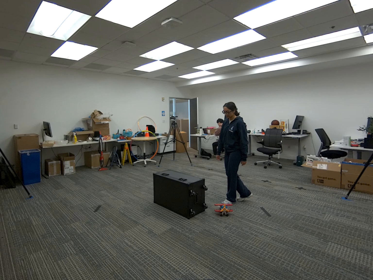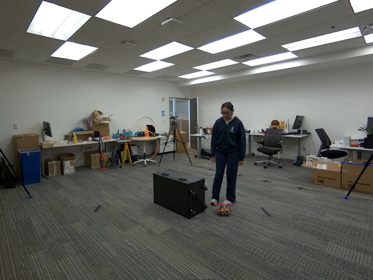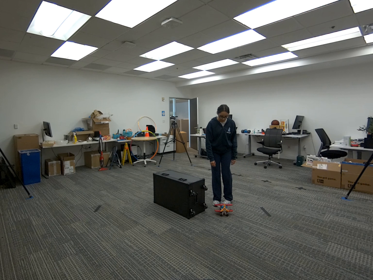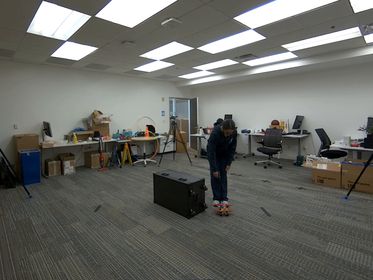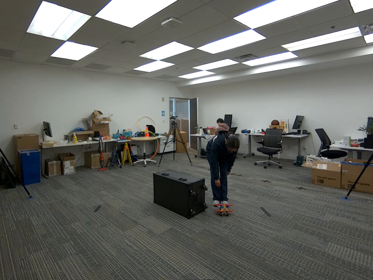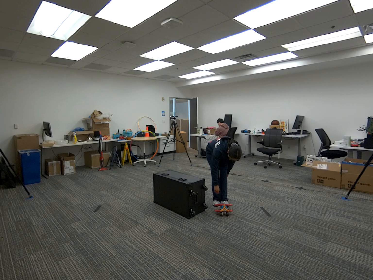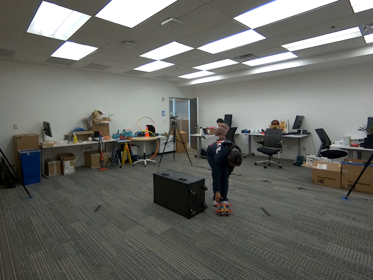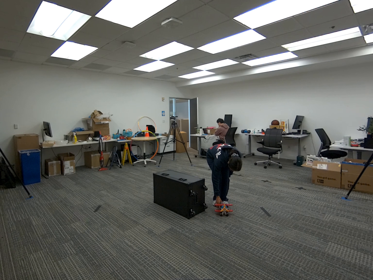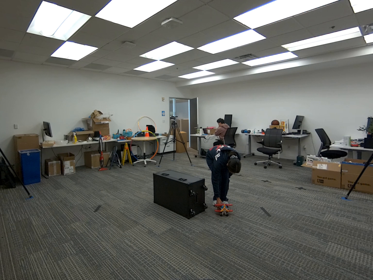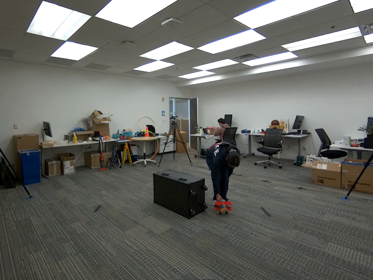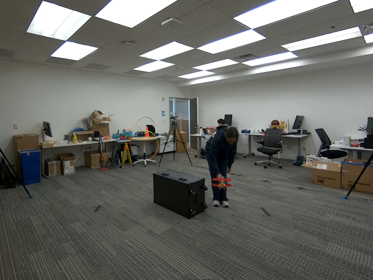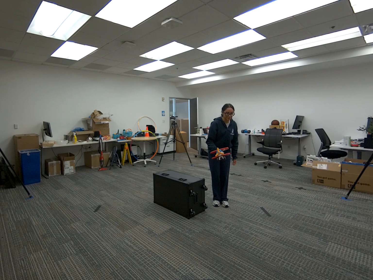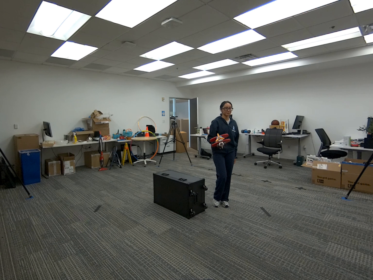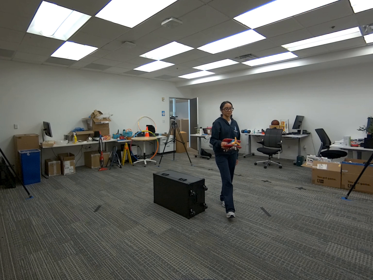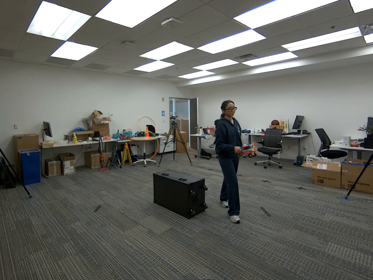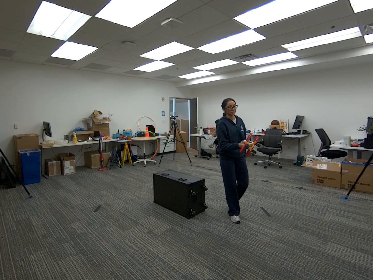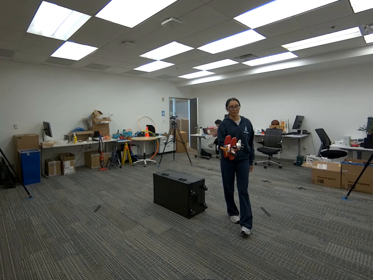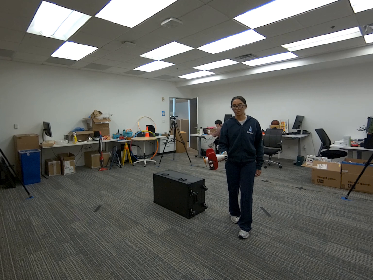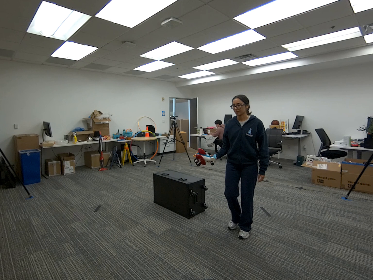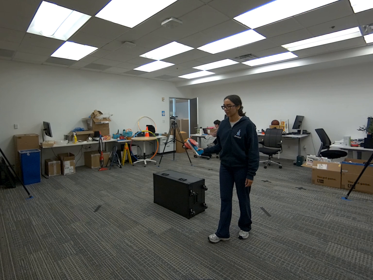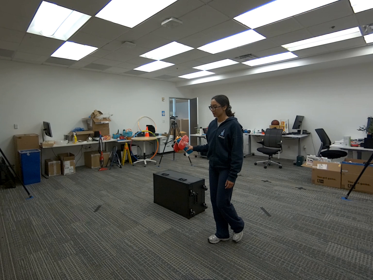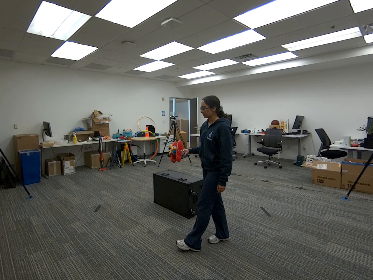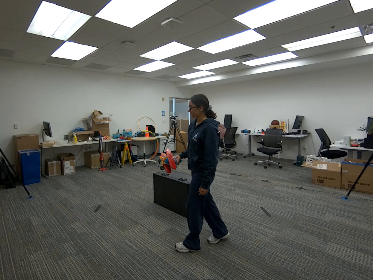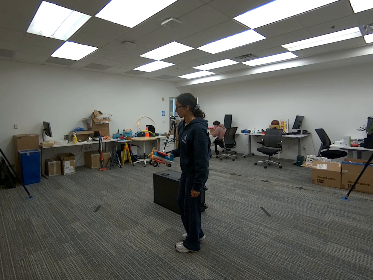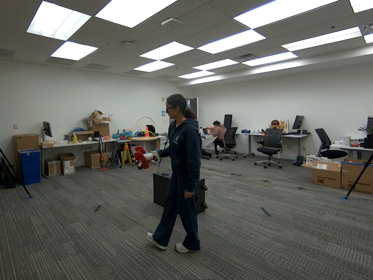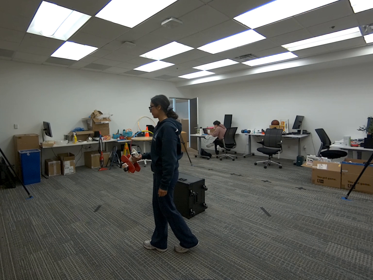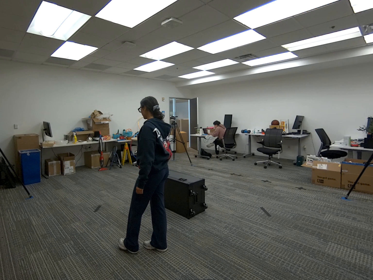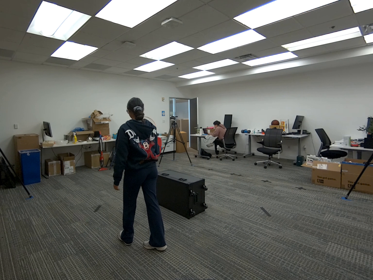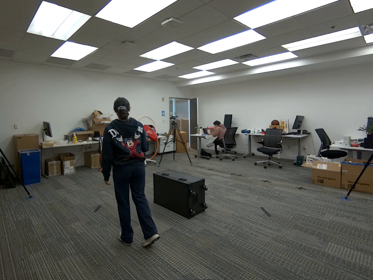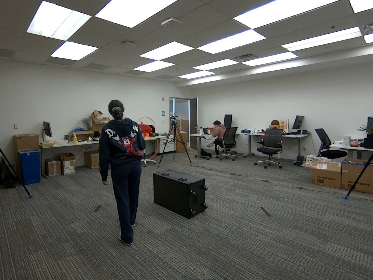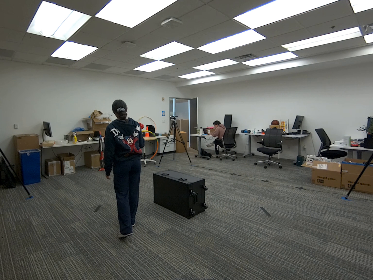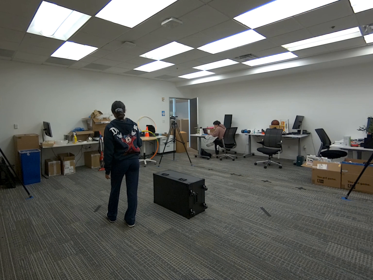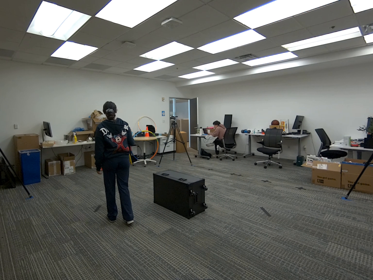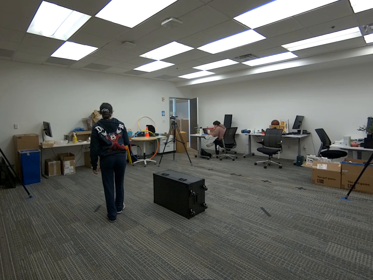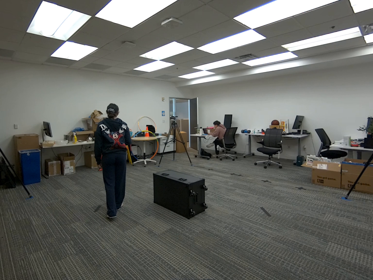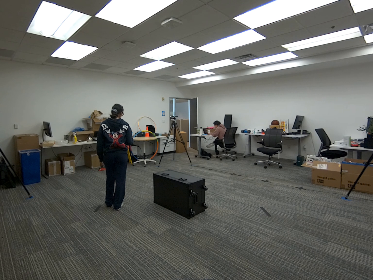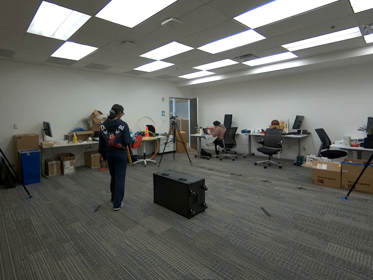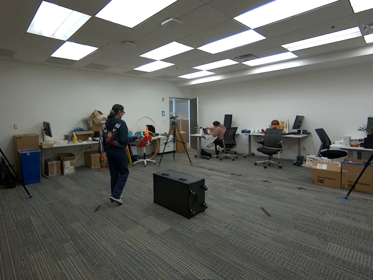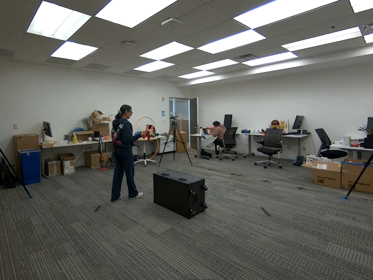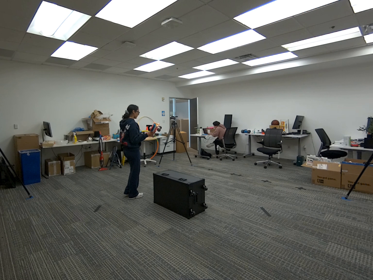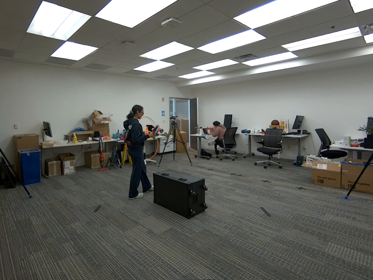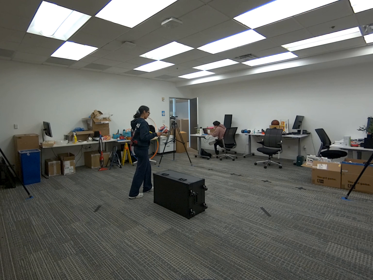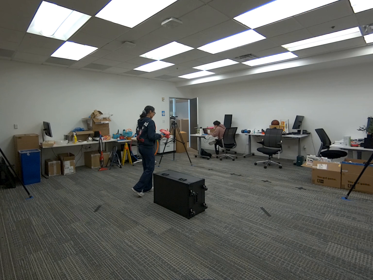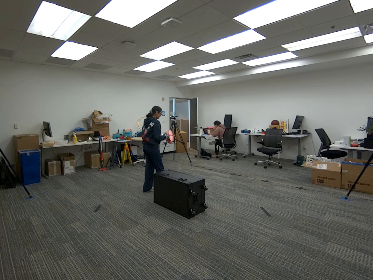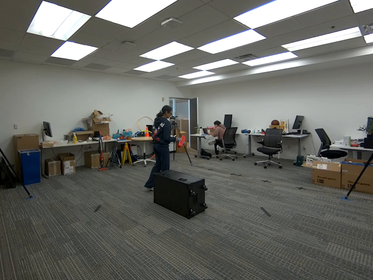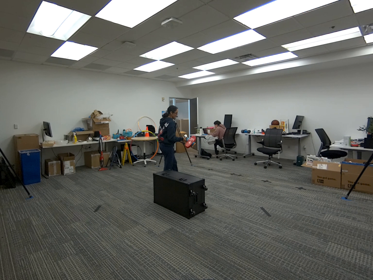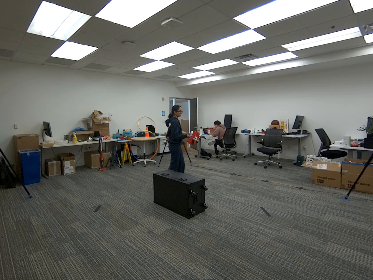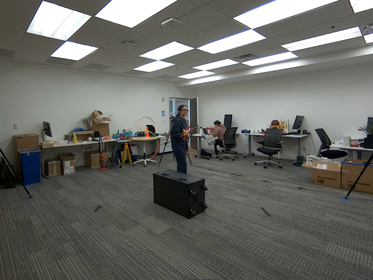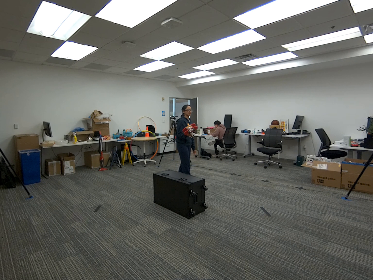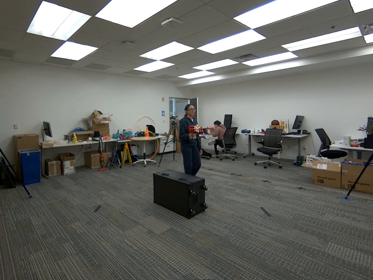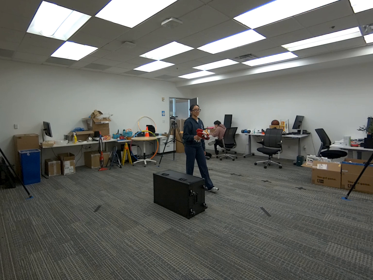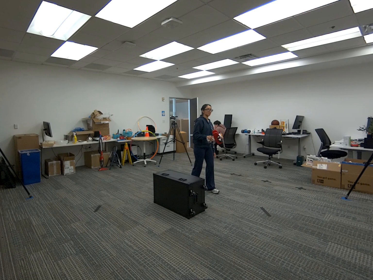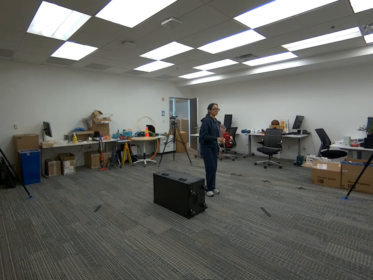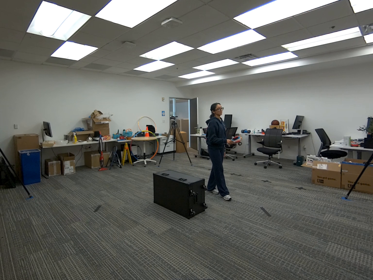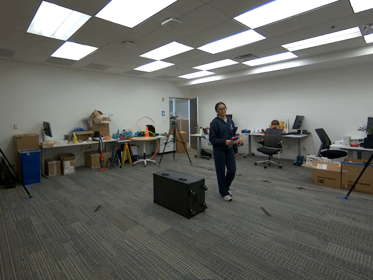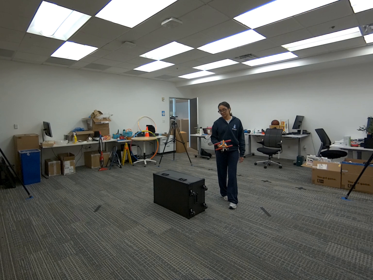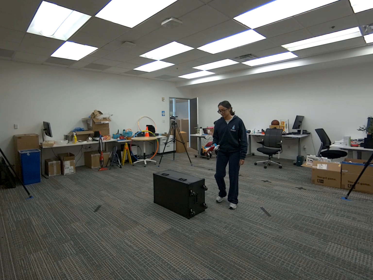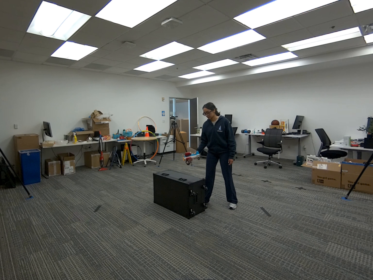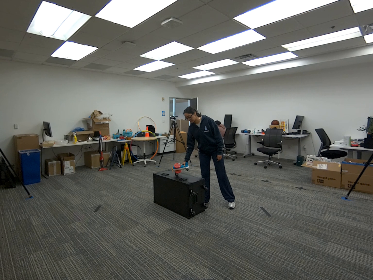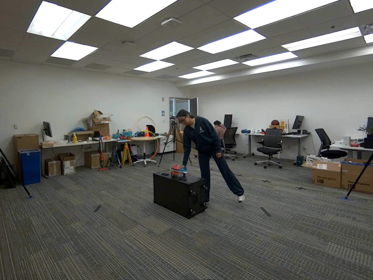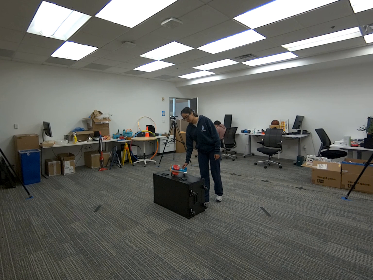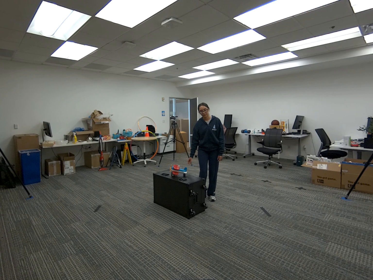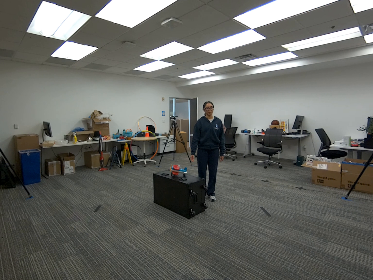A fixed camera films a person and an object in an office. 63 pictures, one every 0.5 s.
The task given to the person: "Walk to the toy airplane on the ground, pick it up with your right hand, hold it in the air, walk to the g1 box, and place the airplane on the box.
